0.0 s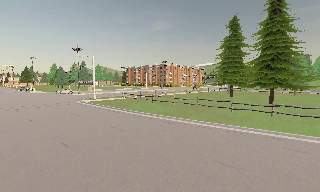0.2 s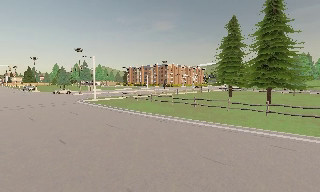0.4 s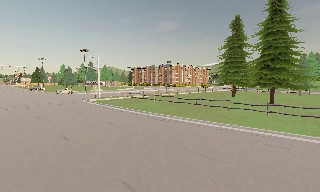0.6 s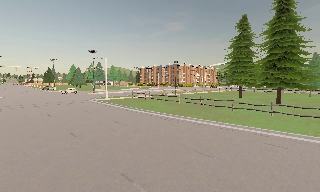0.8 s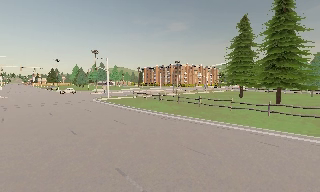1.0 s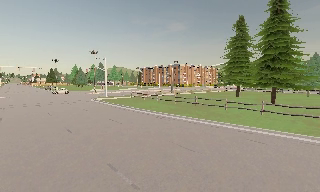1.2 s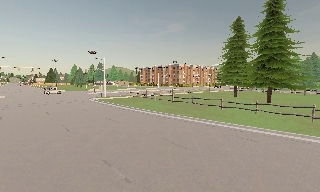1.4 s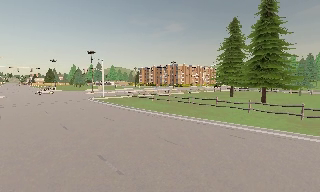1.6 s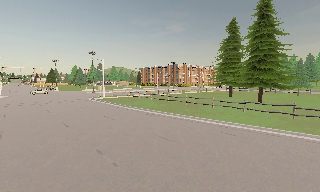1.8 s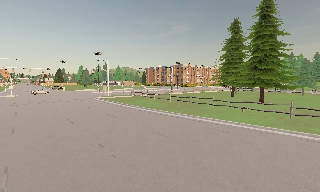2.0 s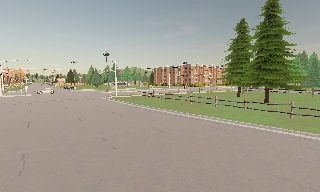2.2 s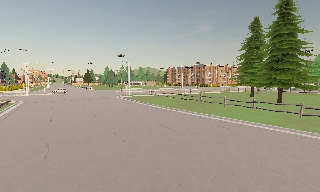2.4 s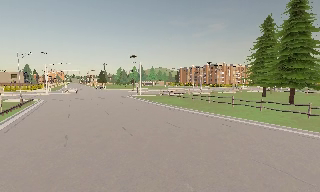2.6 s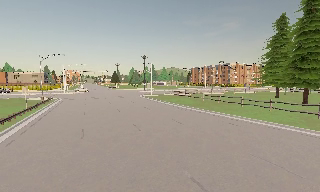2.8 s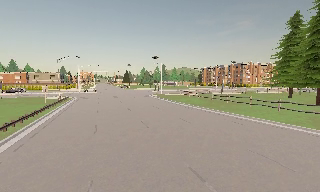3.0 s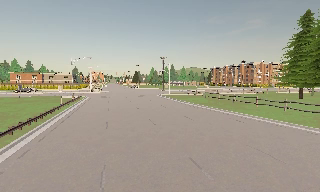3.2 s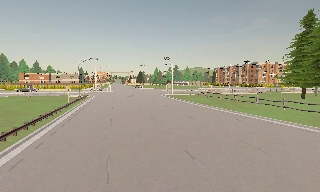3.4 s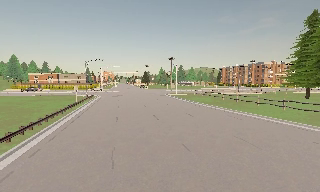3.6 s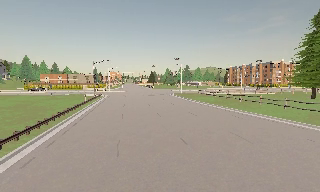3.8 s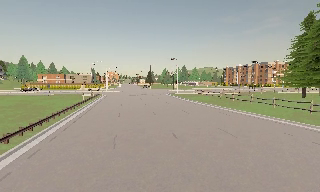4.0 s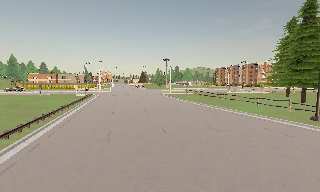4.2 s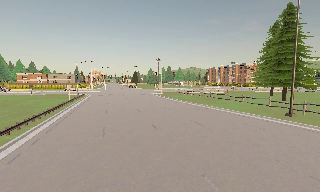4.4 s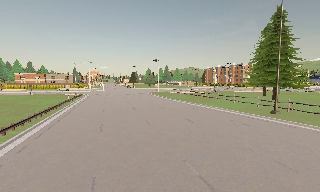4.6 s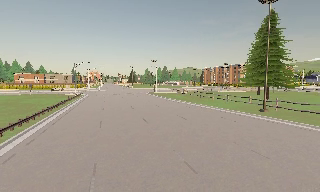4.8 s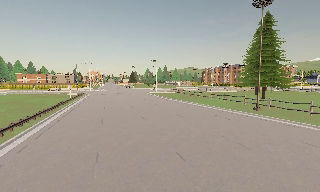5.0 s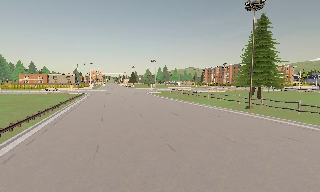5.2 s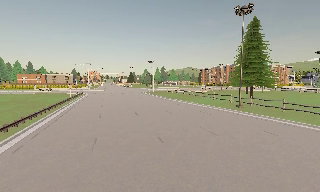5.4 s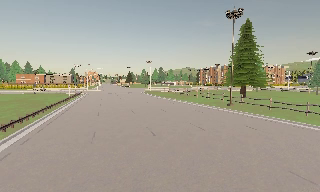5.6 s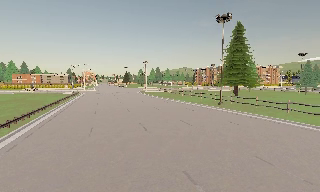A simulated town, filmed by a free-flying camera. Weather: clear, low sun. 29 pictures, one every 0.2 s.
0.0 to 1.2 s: The camera travels to its right and backward, about 3 m.
1.2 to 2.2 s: The camera pans to its left, which is counterclockwise from overhead, by about 10 degrees. It travels backward and to its right, about 4 m, so what stands in front gets smaller. It gains speed.
2.2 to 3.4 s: The camera pans to its left, which is counterclockwise from overhead, by about 20 degrees. It travels backward, about 5 m, so what stands in front gets smaller.
3.4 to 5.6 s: The camera travels backward, about 11 m, so what stands in front gets smaller.
The film runs forward here.
